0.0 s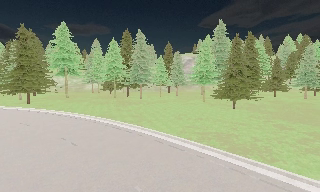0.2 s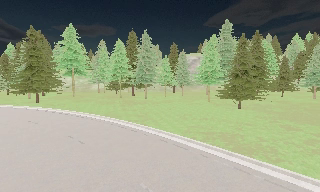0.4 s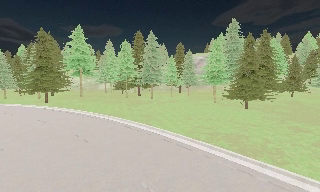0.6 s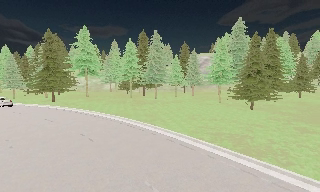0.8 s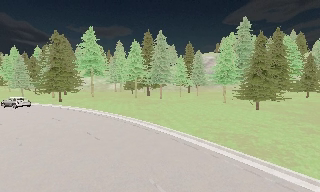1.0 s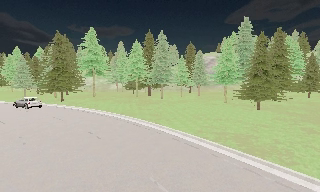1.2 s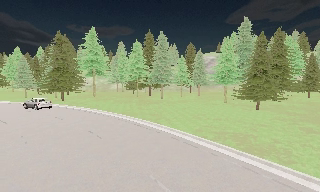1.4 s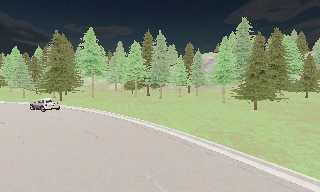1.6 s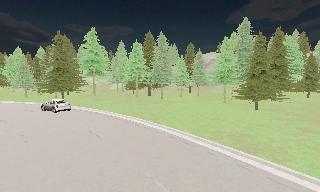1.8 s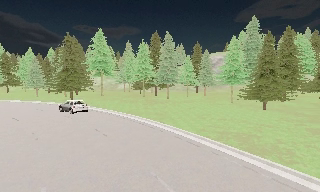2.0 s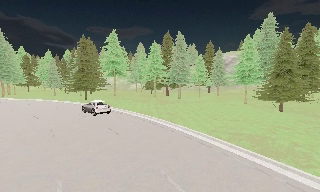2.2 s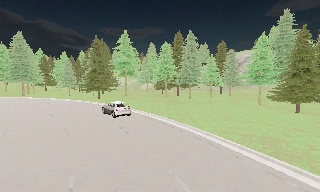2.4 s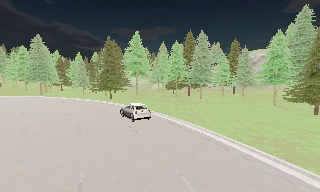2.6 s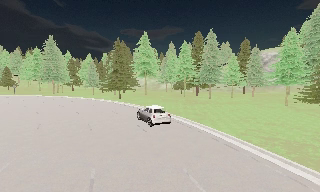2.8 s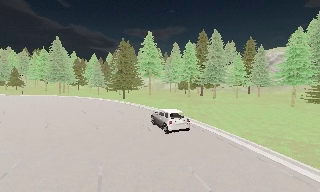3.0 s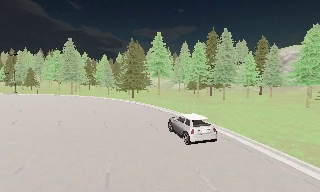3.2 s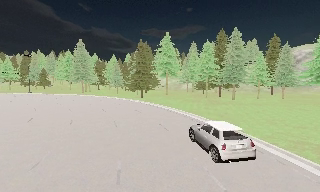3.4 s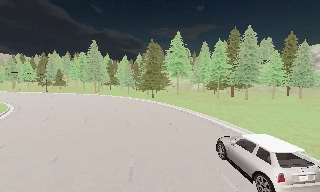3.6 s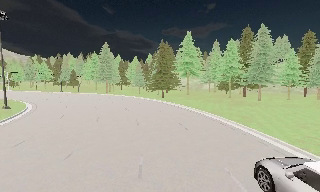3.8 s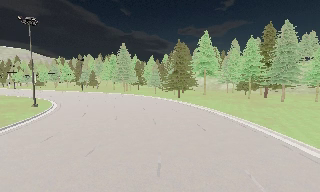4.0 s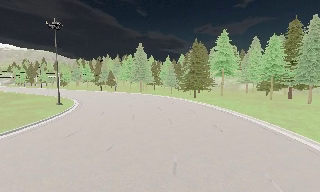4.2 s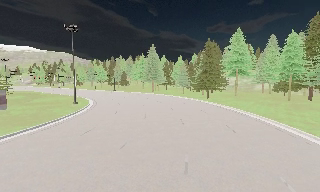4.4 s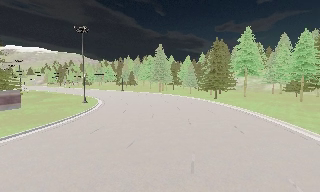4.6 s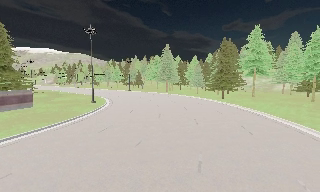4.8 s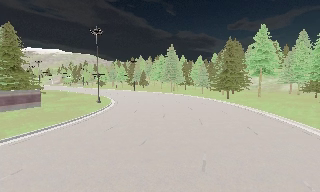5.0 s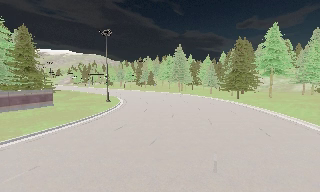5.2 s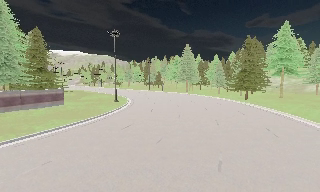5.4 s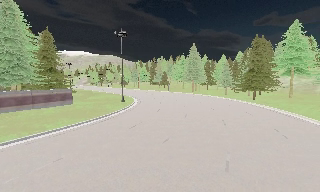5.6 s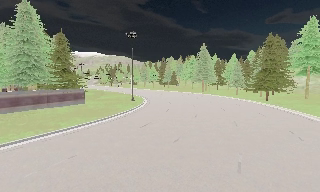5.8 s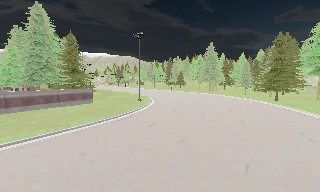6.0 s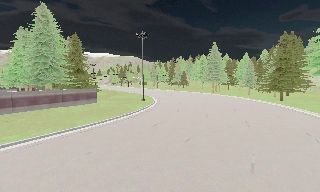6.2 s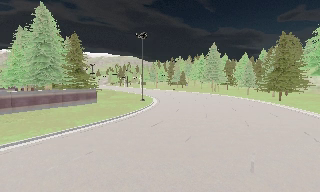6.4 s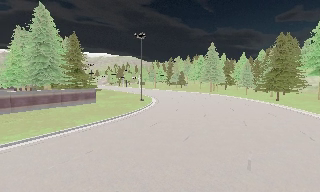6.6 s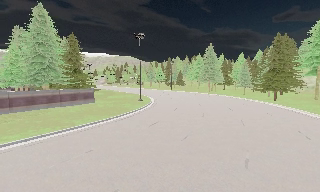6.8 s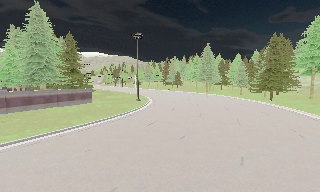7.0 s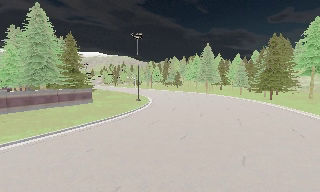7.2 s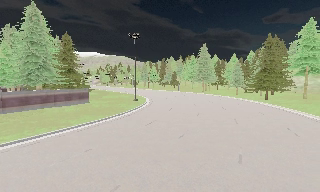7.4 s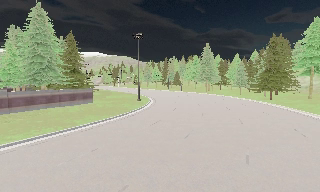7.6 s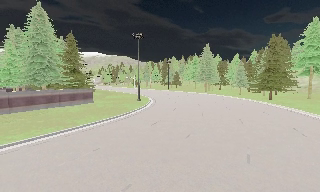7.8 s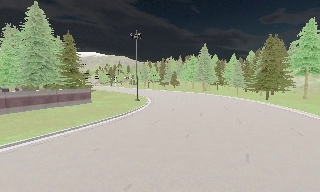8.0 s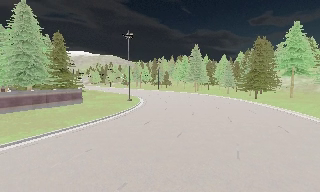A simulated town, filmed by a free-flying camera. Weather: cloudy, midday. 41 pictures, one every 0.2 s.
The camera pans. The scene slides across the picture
to the right.
The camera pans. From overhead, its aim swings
counterclockwise.
0.0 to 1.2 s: The camera travels backward, about 0.5 m, so what stands in front gets smaller.
1.2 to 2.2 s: The camera swings to its left by about 10 degrees, and the scene slides to the right.
2.2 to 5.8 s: The camera swings to its left by about 55 degrees, and the scene slides to the right. It travels backward, about 2 m.
5.8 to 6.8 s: The camera shifts only a little, or ends up much as it began.
6.8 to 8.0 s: The camera travels to its left, about 0.5 m.
The film runs backward here.
